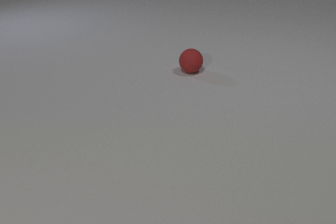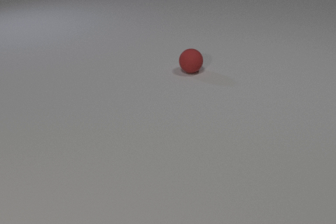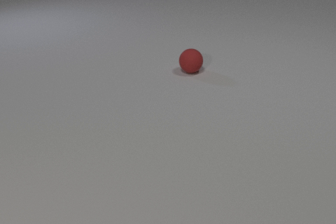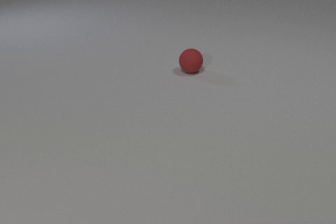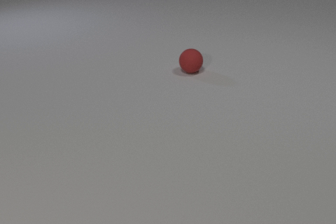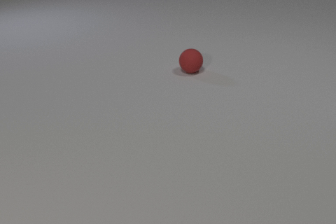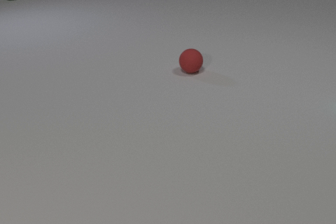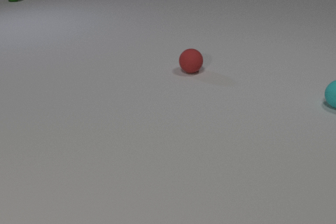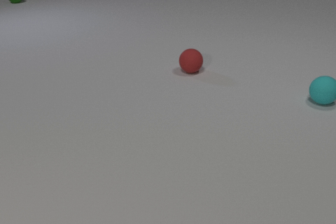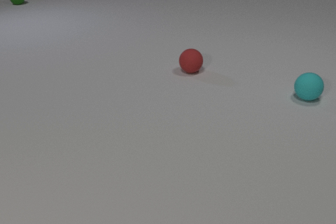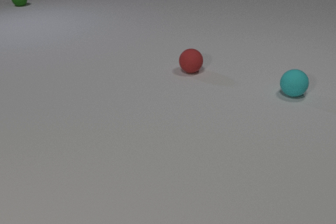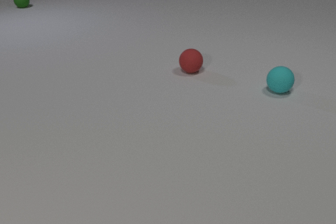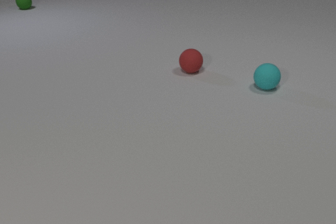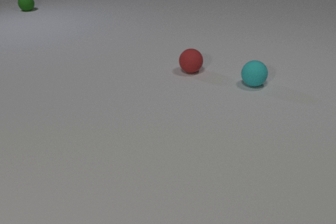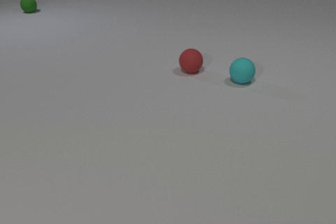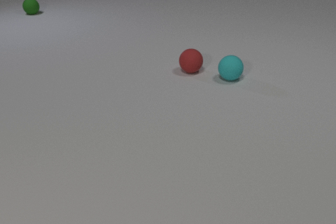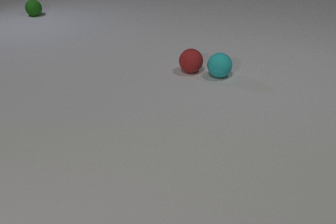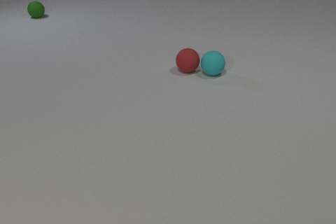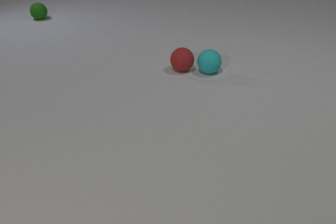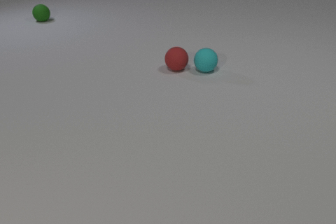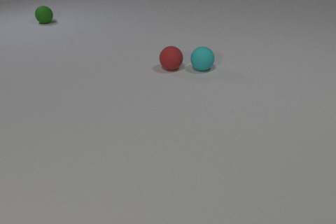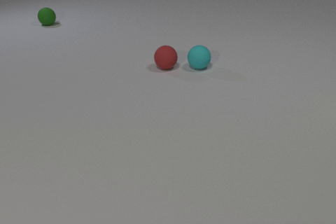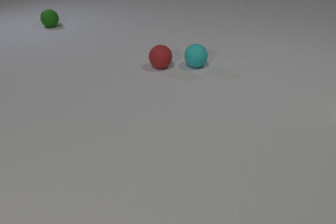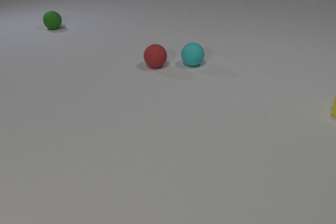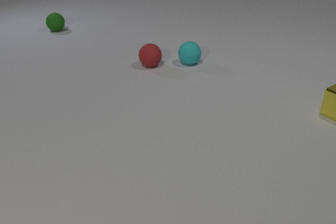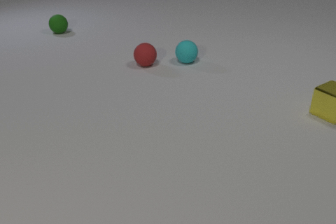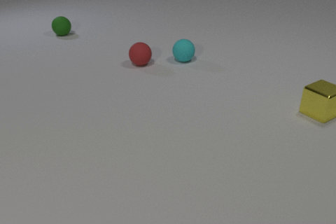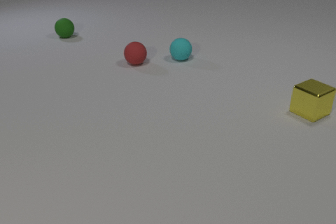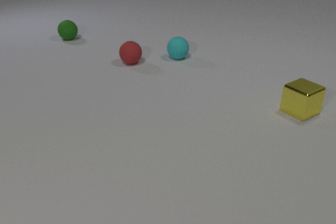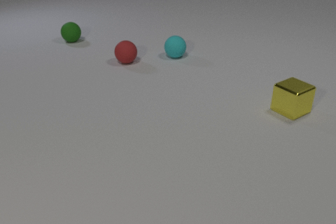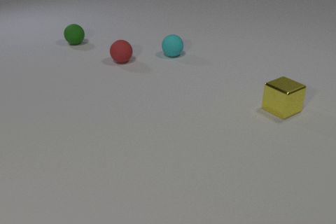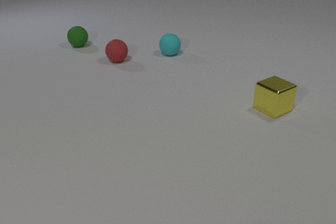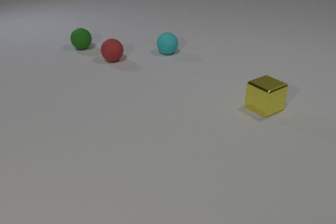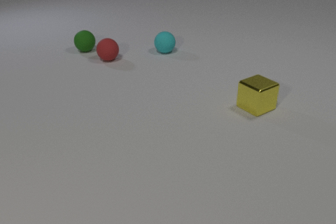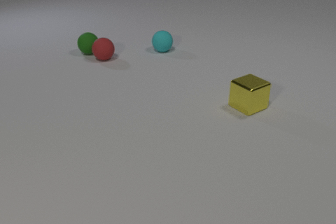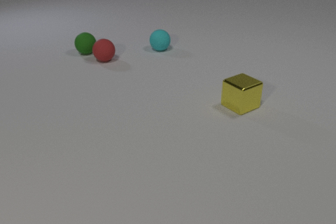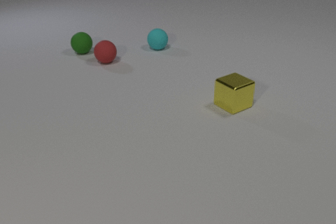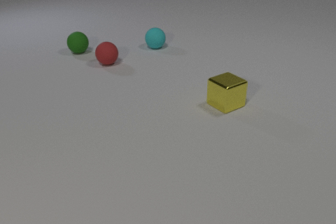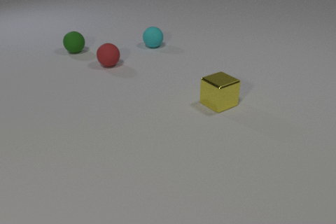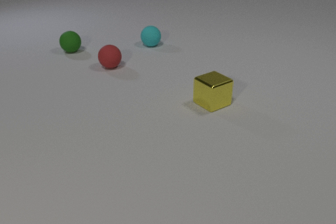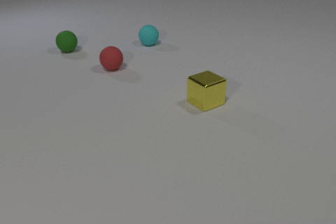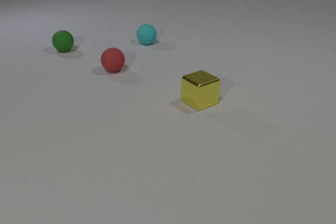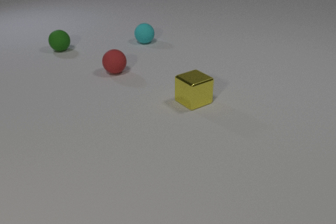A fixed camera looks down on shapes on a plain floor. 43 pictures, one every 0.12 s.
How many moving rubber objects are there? 3.
How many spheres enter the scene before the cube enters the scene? 2.
Are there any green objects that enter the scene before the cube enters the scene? yes.
0.00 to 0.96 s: The cyan rubber sphere comes in at the right edge, rolls to the left. The green rubber sphere comes in at the top edge, rolls toward the camera.
0.96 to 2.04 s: The cyan rubber sphere rolls to the left. The green rubber sphere rolls toward the camera. The cyan rubber sphere and the red rubber sphere collide.
2.04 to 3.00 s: The cyan rubber sphere rolls away from the camera and to the left. The red rubber sphere rolls to the left. The green rubber sphere rolls toward the camera. The yellow metal cube comes in at the right edge, slides to the left.
3.00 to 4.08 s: The cyan rubber sphere rolls away from the camera and to the left. The red rubber sphere rolls to the left and away from the camera. The green rubber sphere rolls toward the camera and to the right. The yellow metal cube slides to the left.
4.08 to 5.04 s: The cyan rubber sphere rolls away from the camera and to the left. The red rubber sphere rolls toward the camera. The green rubber sphere rolls to the left and away from the camera. The yellow metal cube slides to the left. The red rubber sphere and the green rubber sphere collide.
